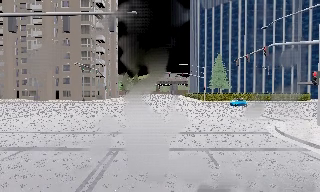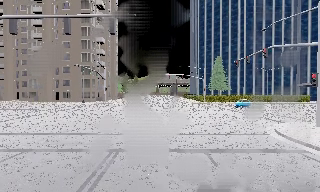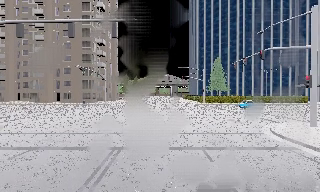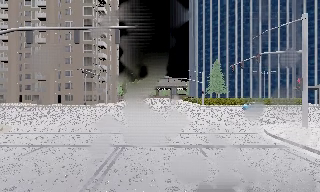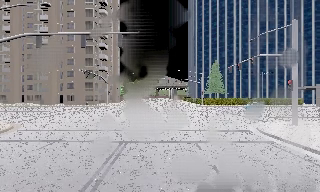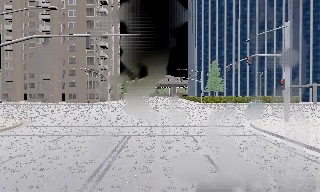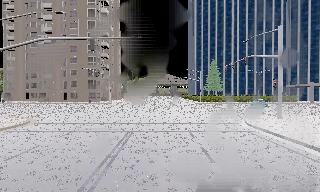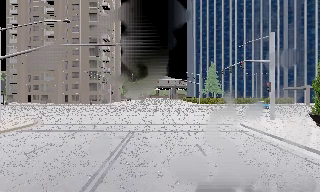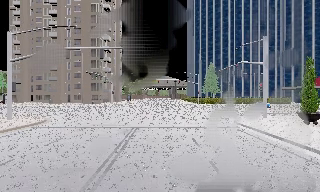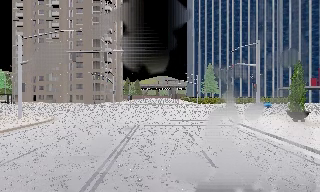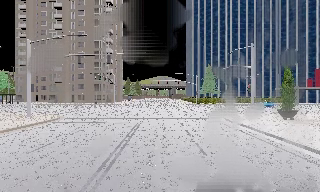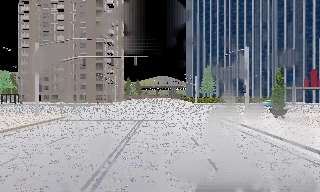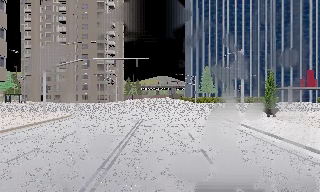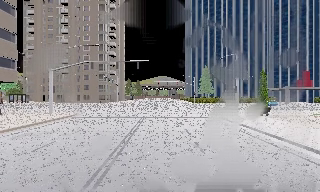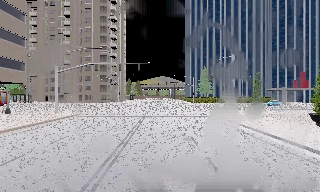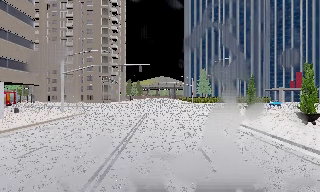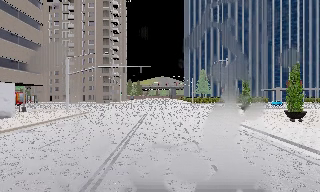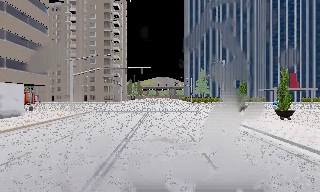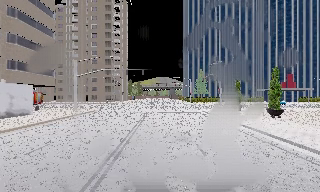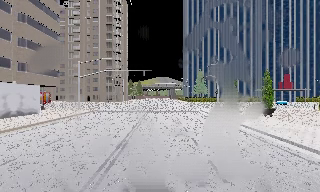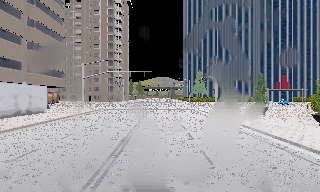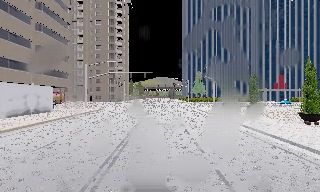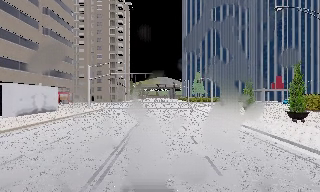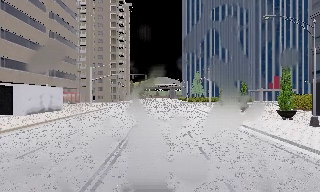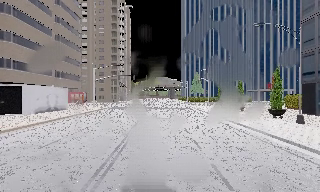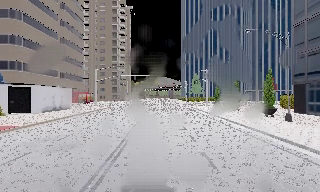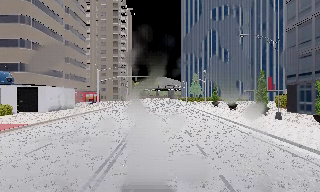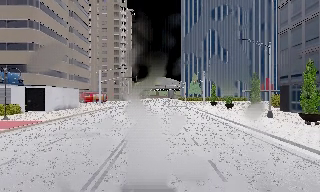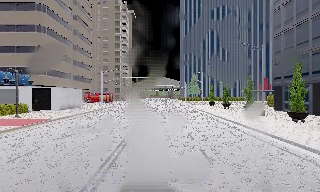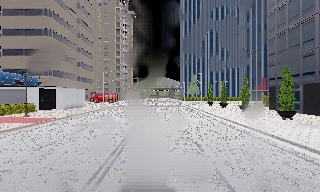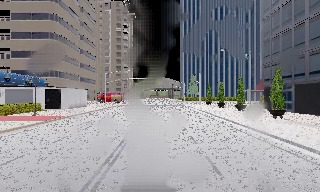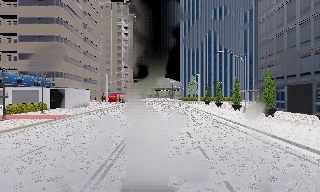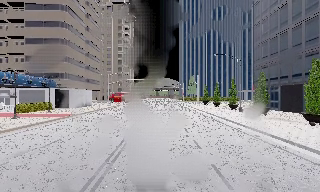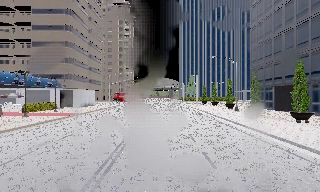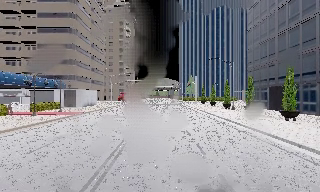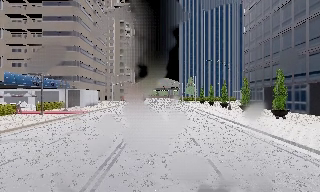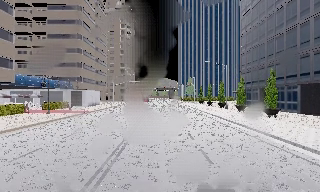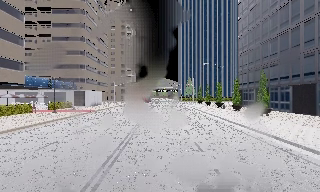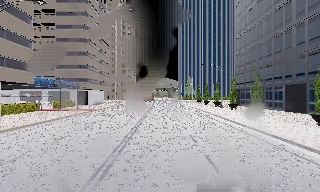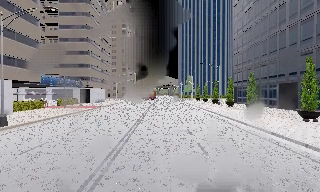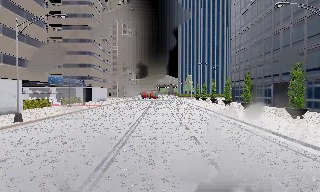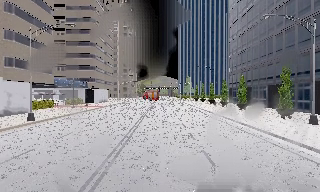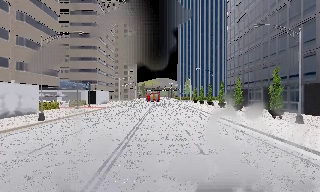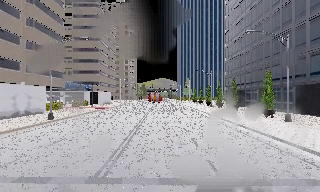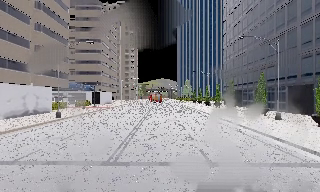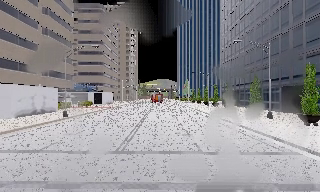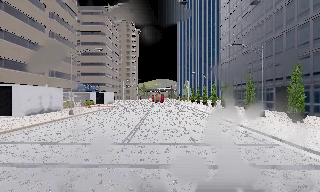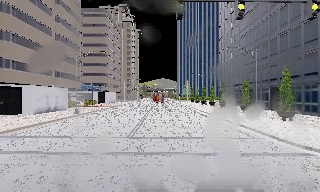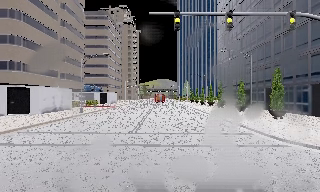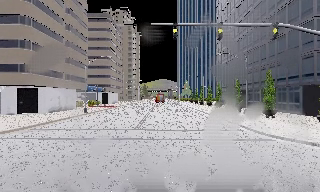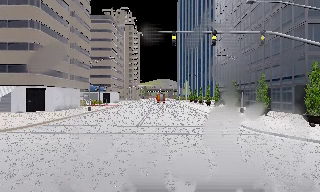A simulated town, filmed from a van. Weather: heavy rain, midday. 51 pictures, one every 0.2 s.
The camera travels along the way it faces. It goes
backward.
0.0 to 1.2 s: The camera travels backward, about 3.5 m, so what stands in front gets smaller. It gains speed.
1.2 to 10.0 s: The camera travels backward, about 50 m, so what stands in front gets smaller.
The film runs backward here.
